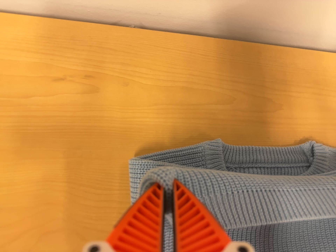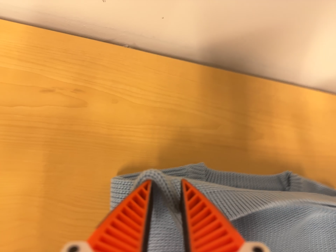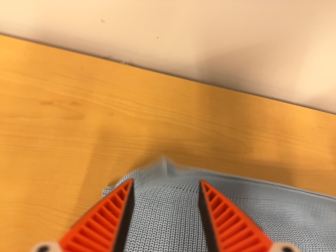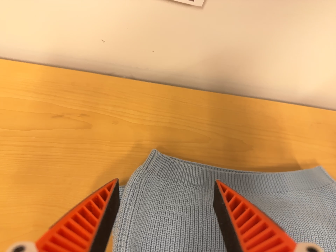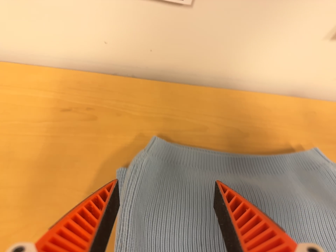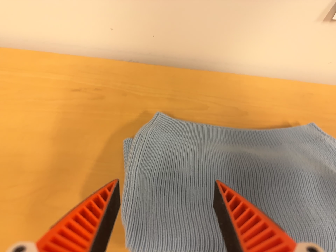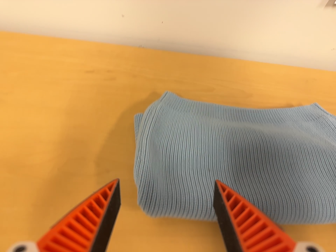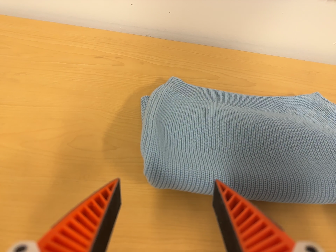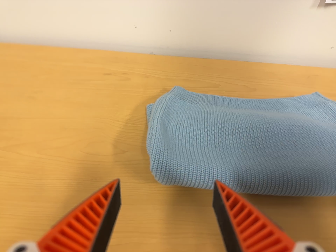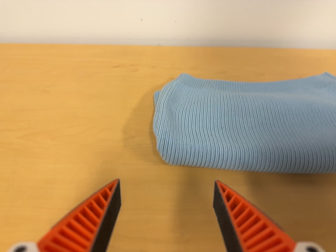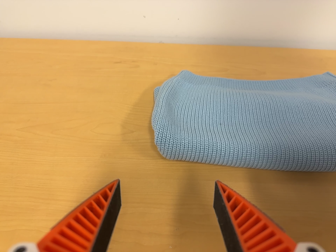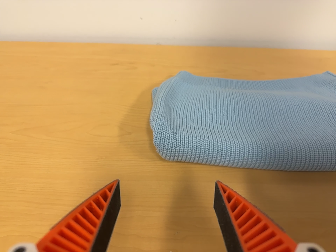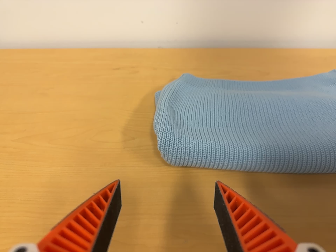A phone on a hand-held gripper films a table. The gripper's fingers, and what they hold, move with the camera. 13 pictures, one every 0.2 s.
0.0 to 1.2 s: The camera travels toward the bottom of its view and backward, about 22 cm. Its aim tips toward the top of its view by about 20 degrees.
1.2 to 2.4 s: The camera travels toward the bottom of its view, about 12 cm. Its aim tips toward the top of its view by about 10 degrees.
The film runs forward here.
